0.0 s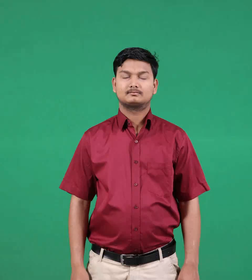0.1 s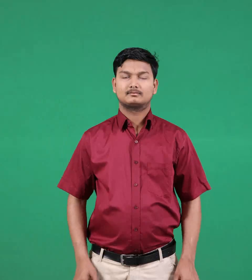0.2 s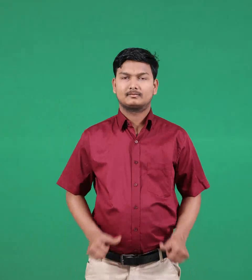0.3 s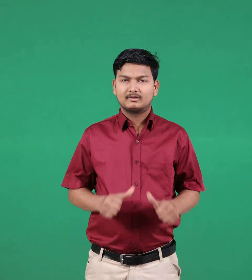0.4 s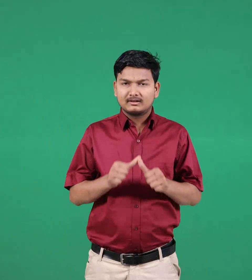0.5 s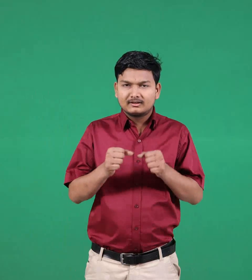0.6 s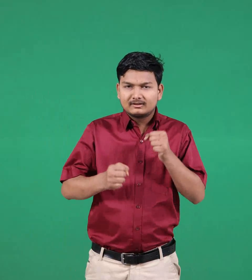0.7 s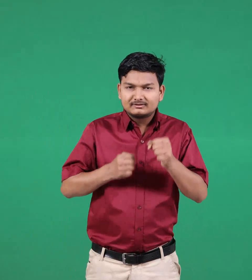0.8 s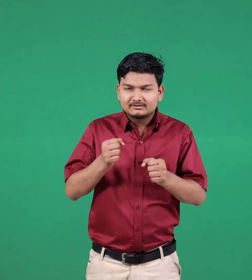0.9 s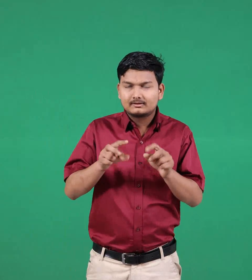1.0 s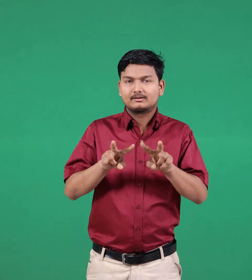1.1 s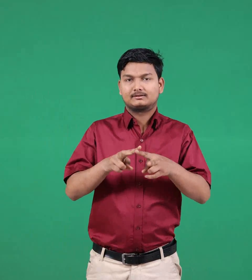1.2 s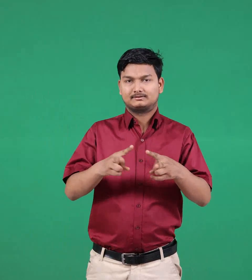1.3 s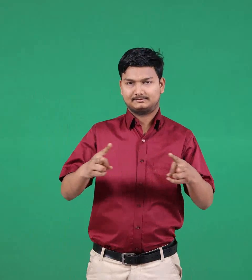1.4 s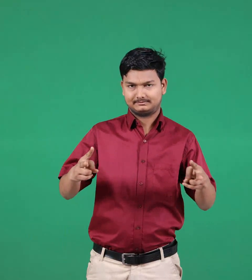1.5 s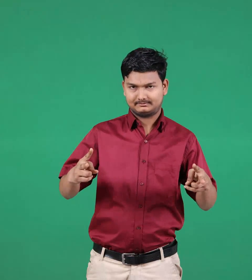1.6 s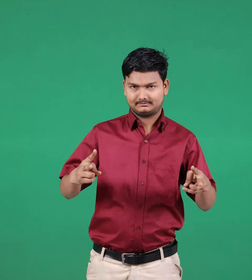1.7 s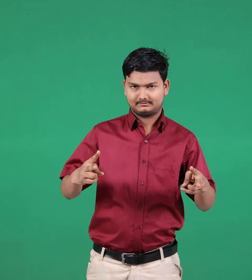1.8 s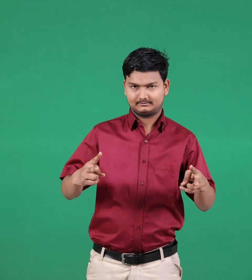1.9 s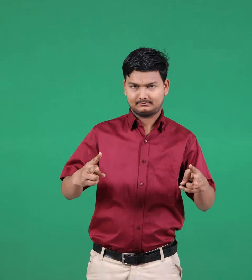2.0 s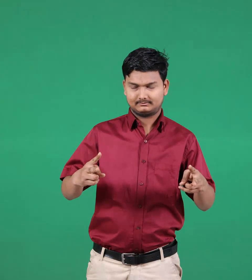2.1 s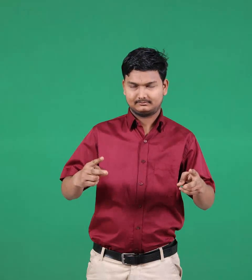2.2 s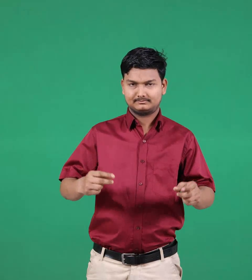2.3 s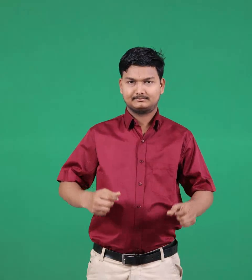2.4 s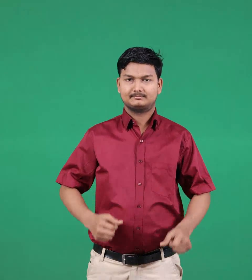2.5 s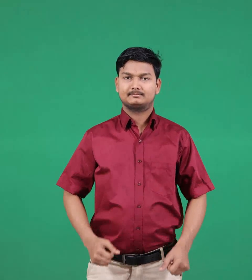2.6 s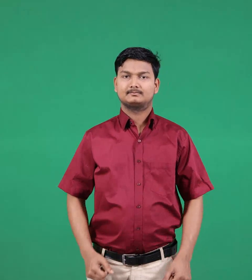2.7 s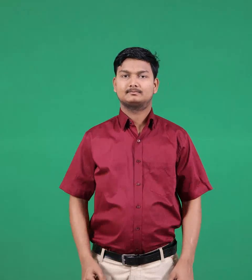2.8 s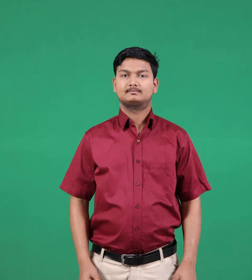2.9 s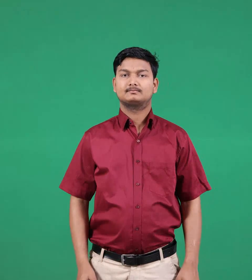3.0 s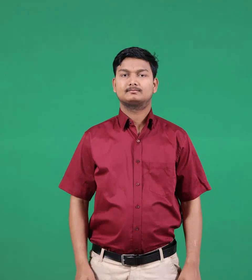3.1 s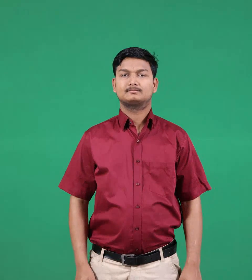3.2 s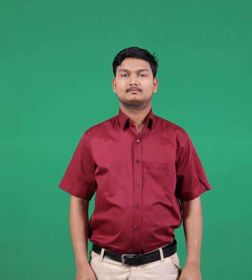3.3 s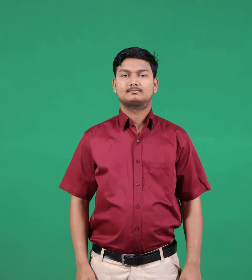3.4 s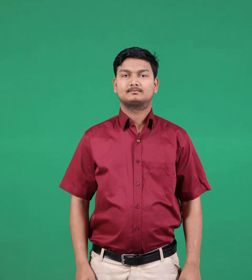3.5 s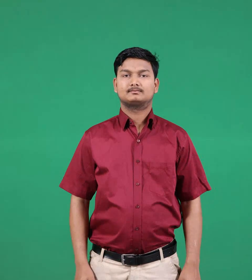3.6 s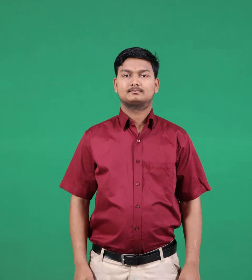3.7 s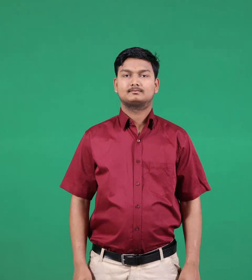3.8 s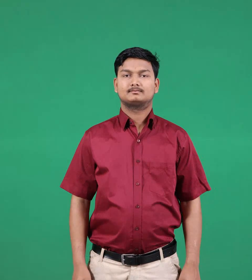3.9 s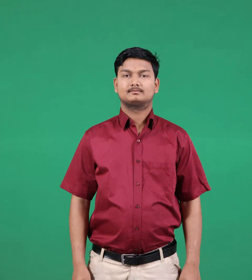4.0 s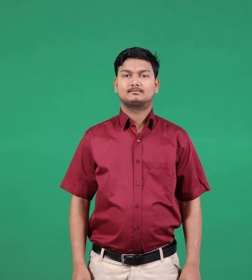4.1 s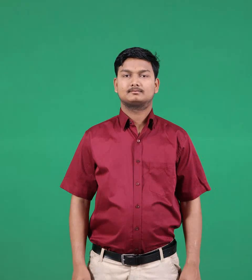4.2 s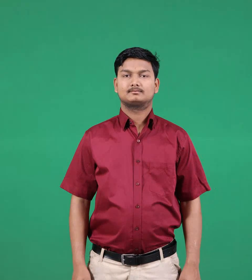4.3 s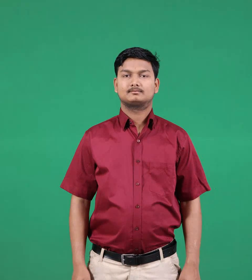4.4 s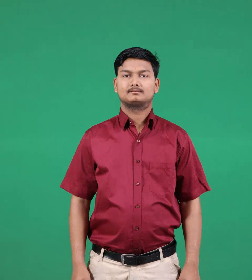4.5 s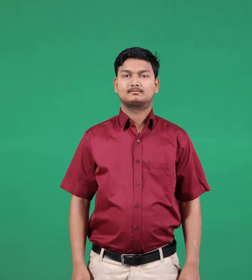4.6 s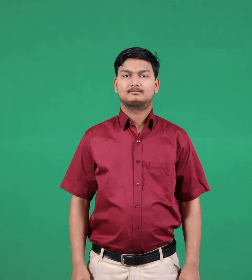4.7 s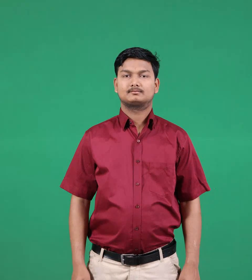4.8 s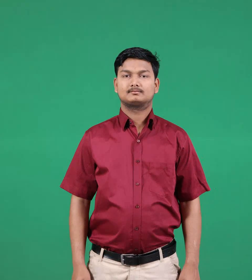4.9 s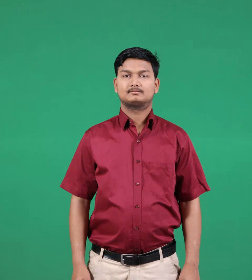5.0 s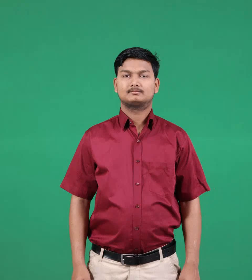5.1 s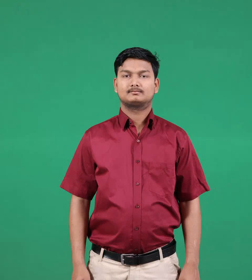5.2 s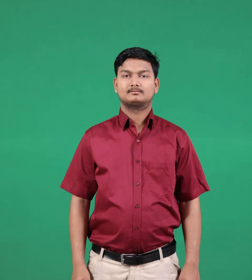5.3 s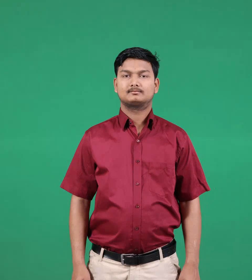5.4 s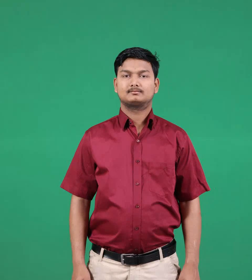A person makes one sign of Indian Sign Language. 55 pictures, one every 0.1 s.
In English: athlete
